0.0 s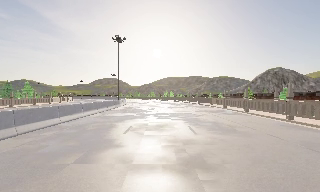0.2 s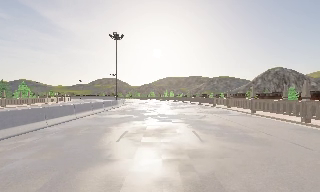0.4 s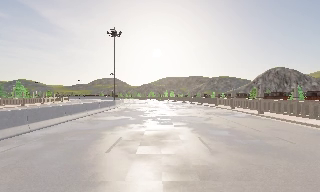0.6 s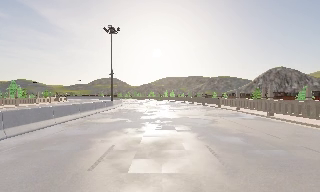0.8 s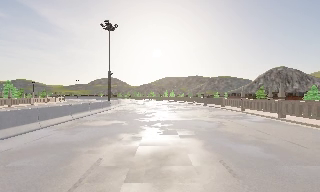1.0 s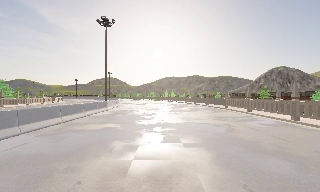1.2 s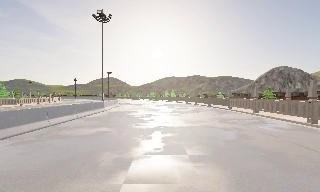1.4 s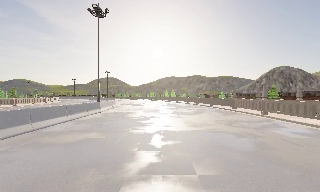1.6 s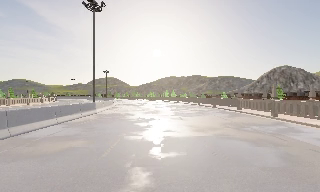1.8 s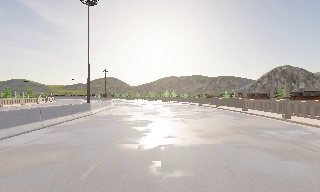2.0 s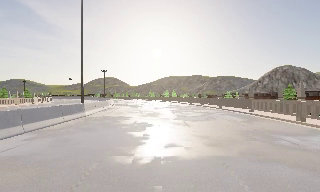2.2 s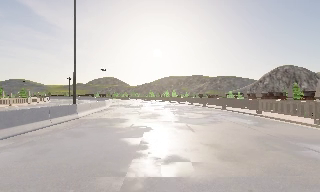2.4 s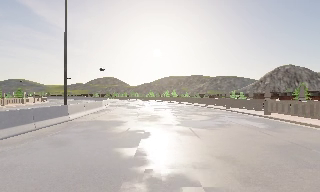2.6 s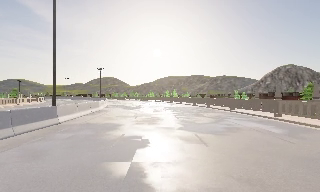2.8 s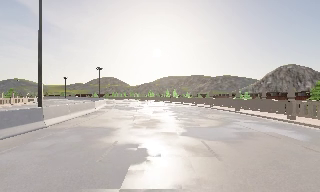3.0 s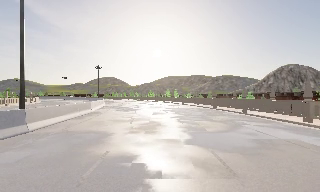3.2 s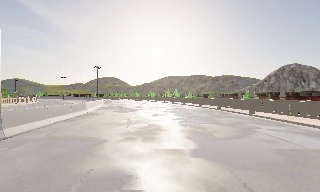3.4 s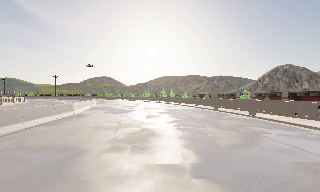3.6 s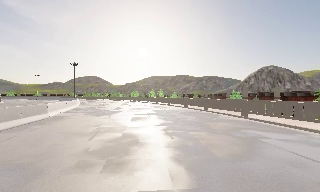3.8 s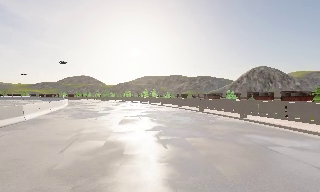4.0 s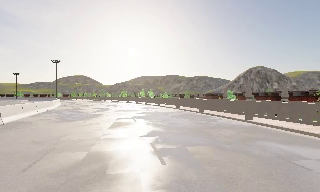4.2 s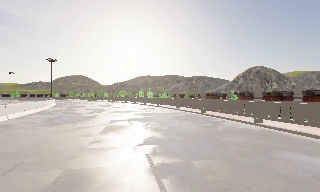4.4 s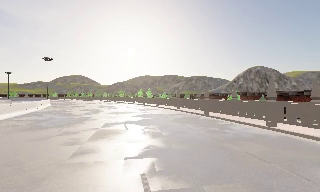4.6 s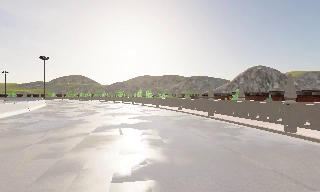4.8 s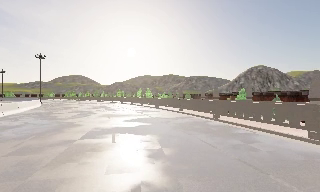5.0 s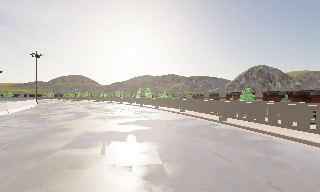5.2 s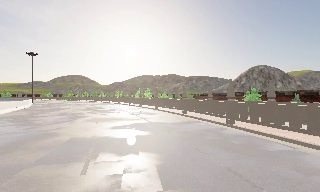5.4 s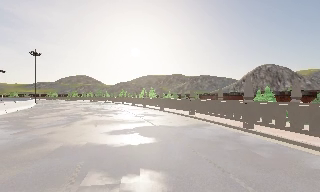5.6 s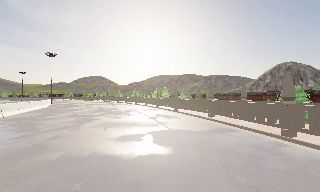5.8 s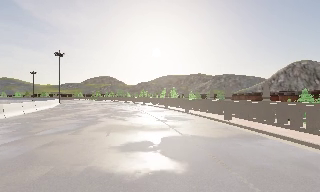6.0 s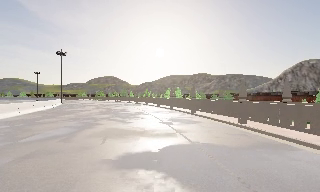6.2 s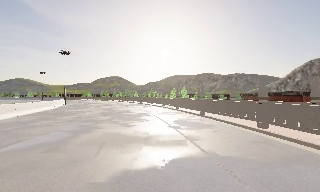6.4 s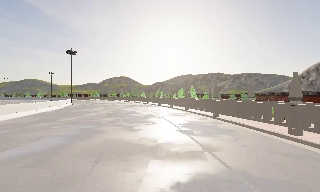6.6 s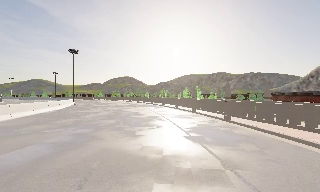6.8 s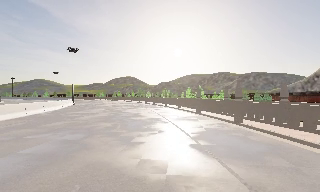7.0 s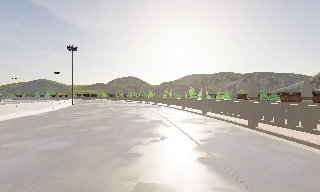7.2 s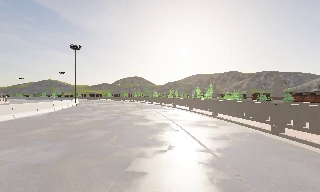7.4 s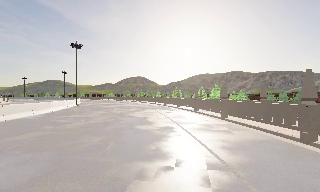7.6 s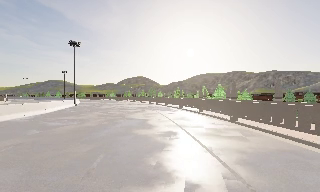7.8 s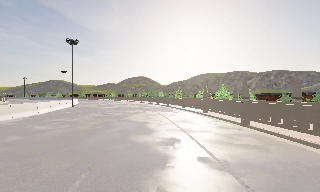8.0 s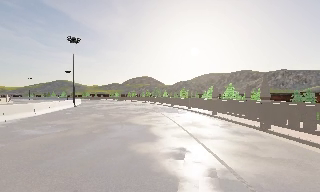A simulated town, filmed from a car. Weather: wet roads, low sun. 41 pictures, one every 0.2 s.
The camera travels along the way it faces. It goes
forward.
0.0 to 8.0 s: The camera pans to its left, which is counterclockwise from overhead, by about 15 degrees. It travels forward, about 50 m, so what stands in front looms larger.
The film runs forward here.
